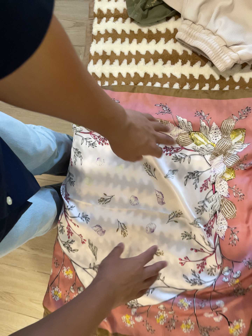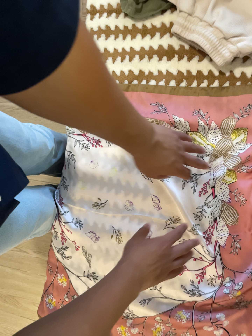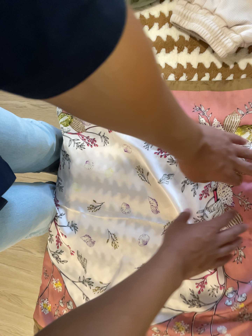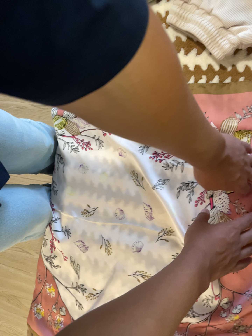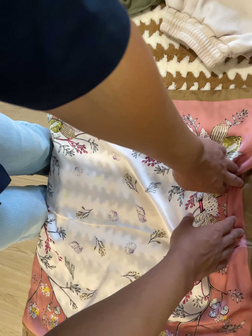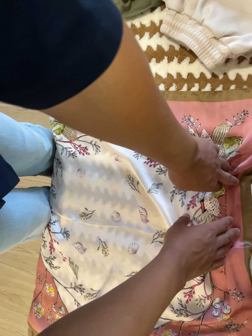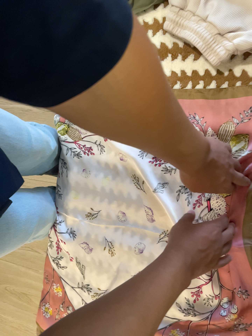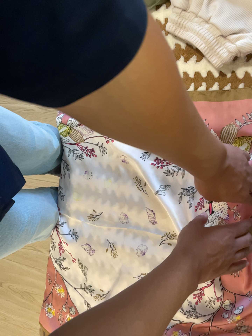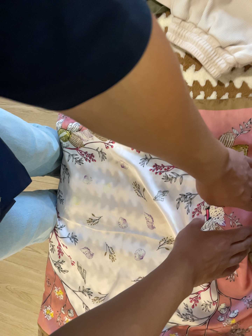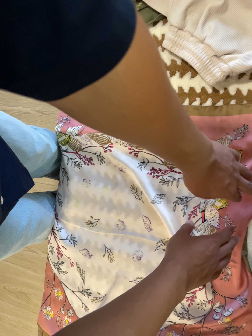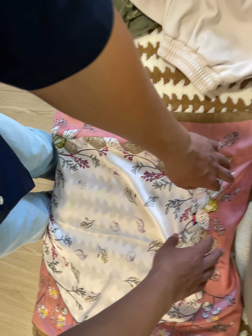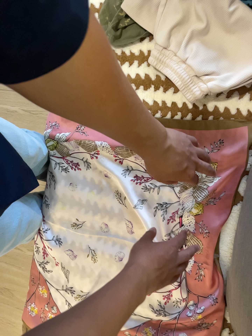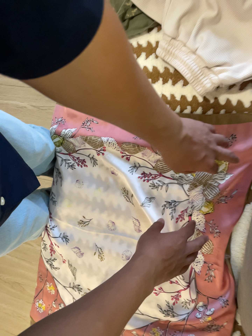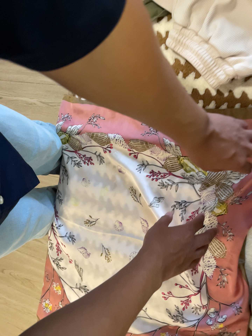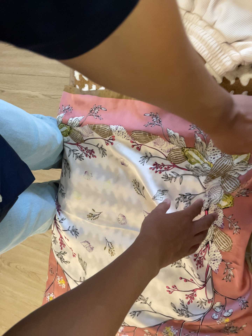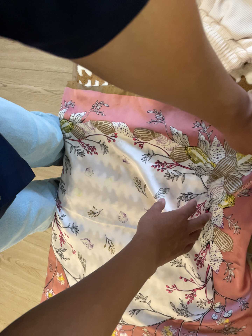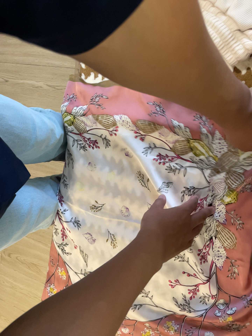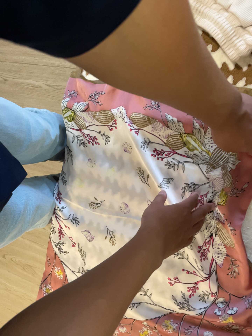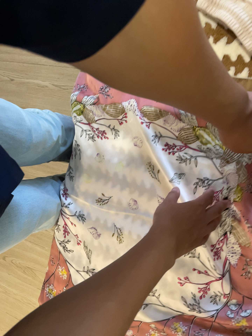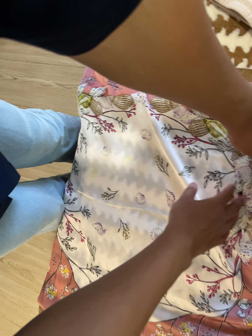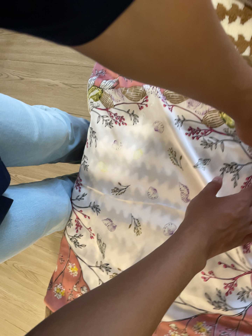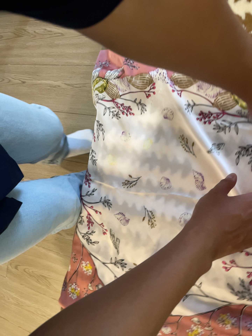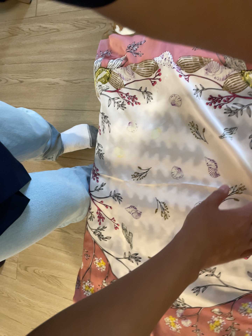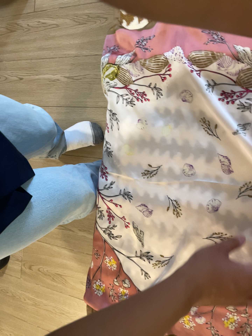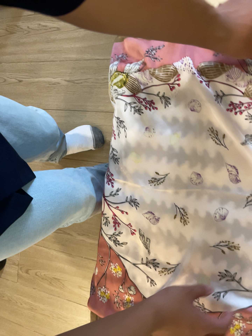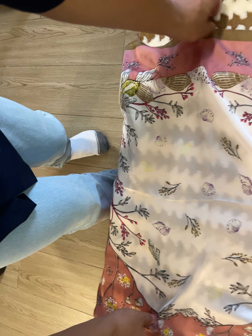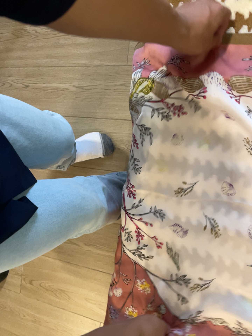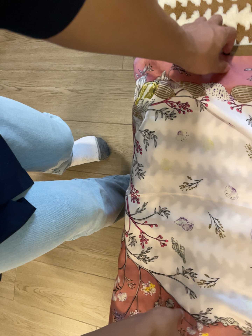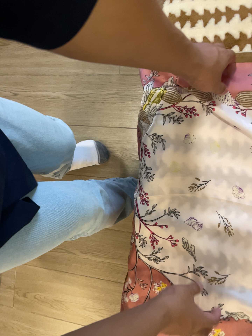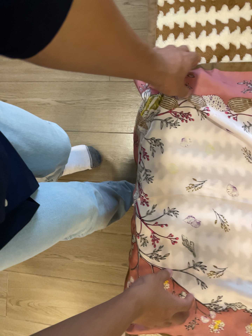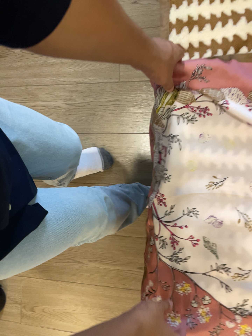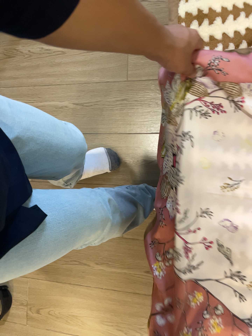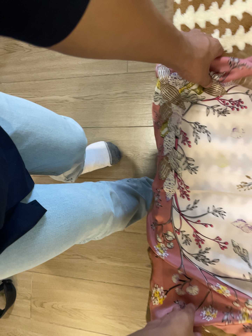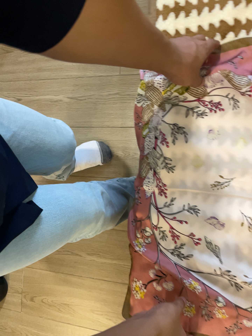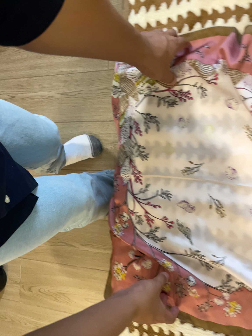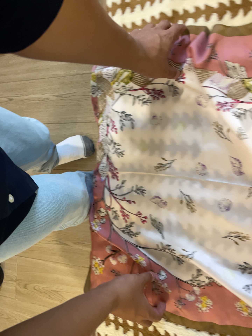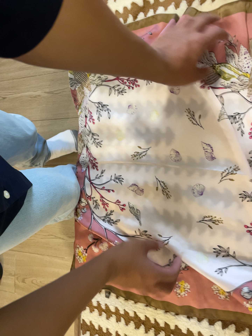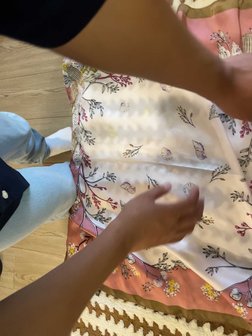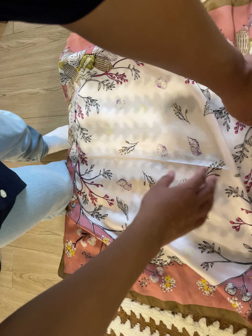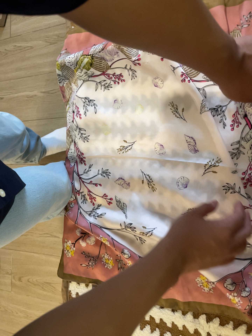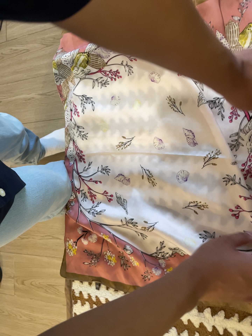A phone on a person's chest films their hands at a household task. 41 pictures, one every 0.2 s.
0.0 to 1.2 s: The camera travels to its right and forward, about 14 cm.
1.2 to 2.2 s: The camera travels toward the top of its view and backward, about 9 cm, so close, fixed things drift downward.
2.2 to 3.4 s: The camera travels forward, about 8 cm, so what stands in front looms larger.
3.4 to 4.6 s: The camera travels toward the bottom of its view, to its left and forward, about 18 cm, so close, fixed things drift upward.
4.6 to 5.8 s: The camera pans to its right by about 15 degrees. It travels to its left, about 22 cm.
5.8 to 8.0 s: The camera pans to its left by about 10 degrees. It travels to its right, about 32 cm.
The film runs backward here.
